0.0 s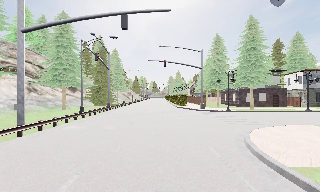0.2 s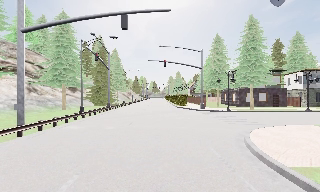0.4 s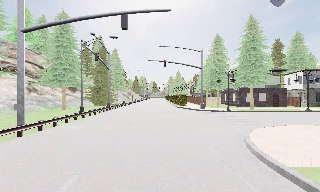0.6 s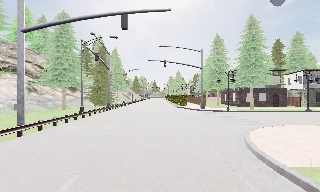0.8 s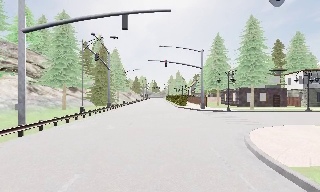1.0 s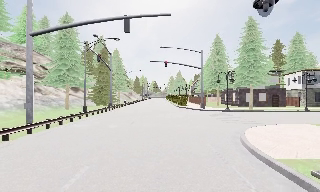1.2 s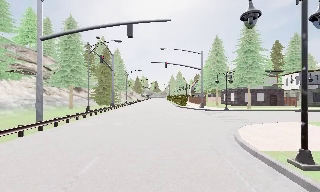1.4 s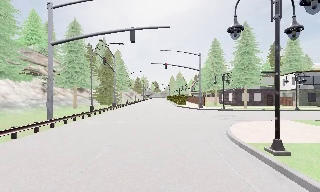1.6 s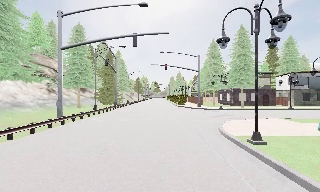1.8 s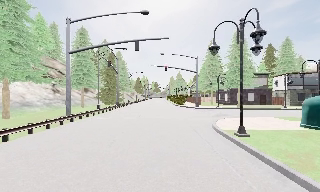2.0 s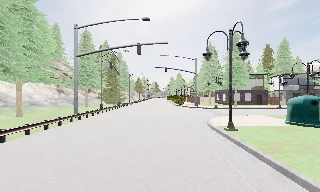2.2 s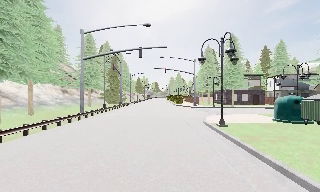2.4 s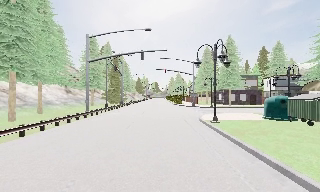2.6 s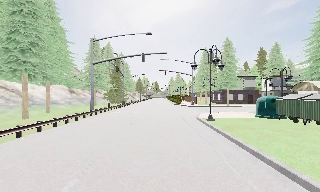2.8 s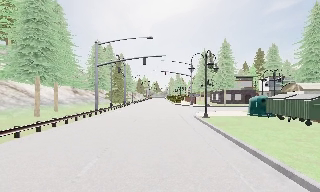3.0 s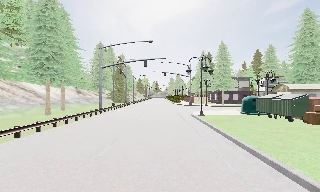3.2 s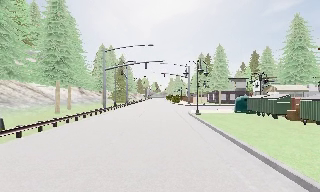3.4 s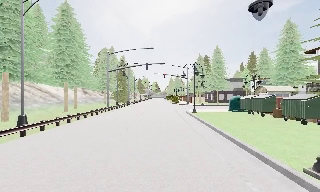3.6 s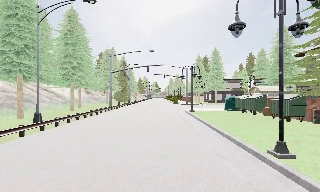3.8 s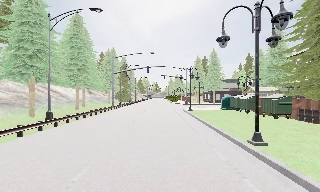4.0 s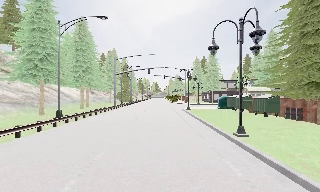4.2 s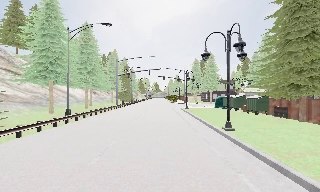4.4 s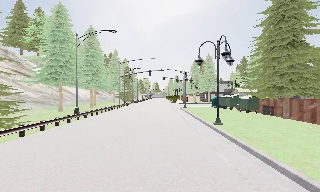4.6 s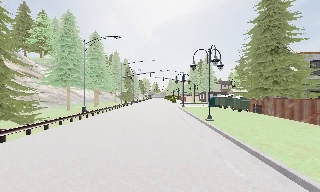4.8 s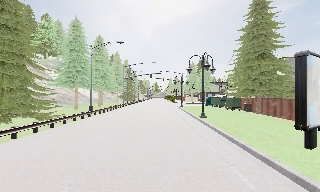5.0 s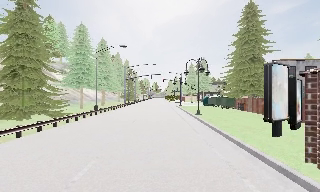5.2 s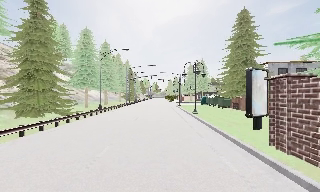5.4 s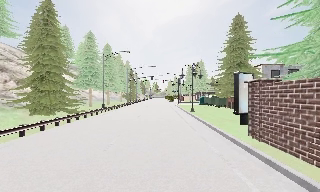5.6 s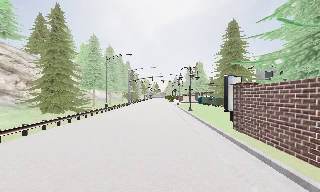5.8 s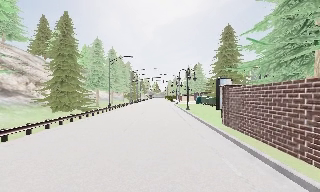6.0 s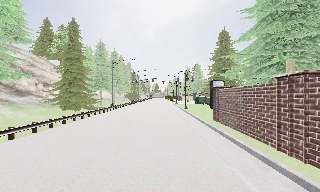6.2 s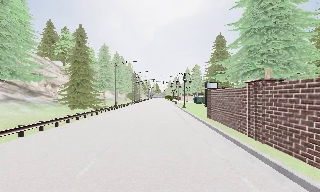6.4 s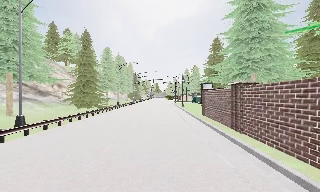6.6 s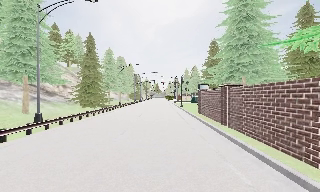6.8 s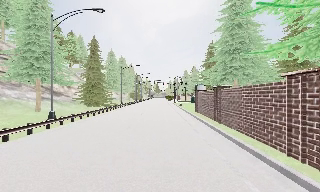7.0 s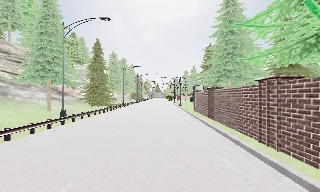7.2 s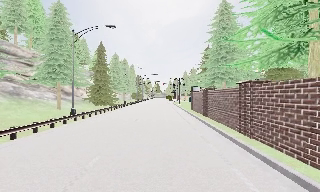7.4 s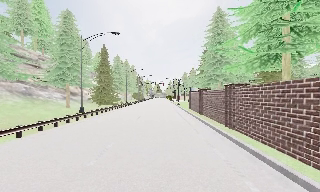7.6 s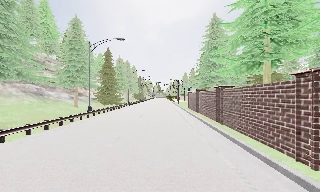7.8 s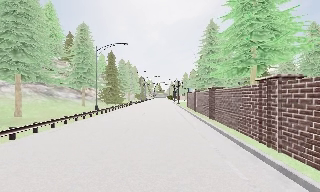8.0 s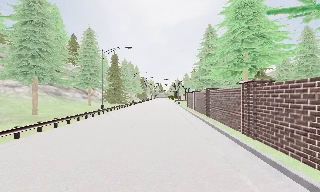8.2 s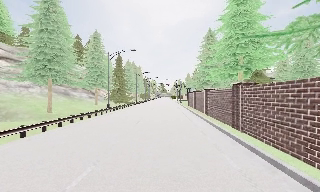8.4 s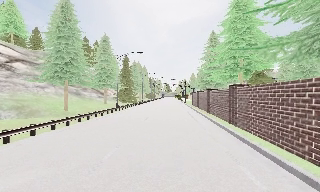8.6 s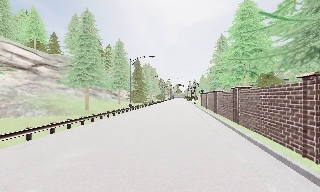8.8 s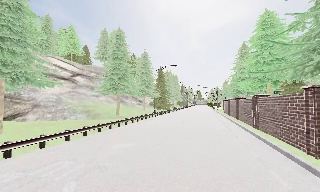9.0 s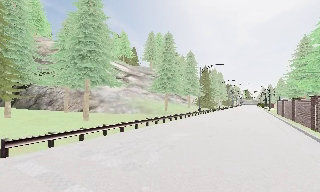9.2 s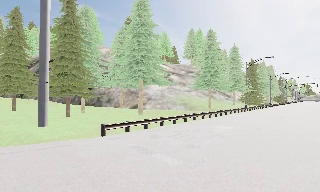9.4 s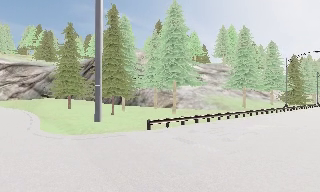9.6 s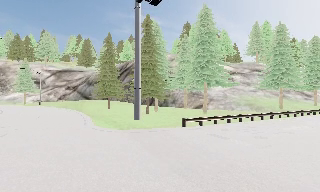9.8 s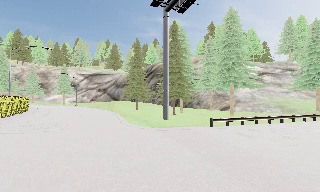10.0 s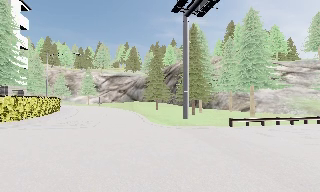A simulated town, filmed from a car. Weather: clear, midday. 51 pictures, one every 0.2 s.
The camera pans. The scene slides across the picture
to the right.
The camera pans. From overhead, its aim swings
counterclockwise.
0.0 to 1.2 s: The camera travels backward, about 1 m, so what stands in front gets smaller. It gains speed.
1.2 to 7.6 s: The camera travels backward, about 40 m, so what stands in front gets smaller.
7.6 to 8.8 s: The camera pans to its left, which is counterclockwise from overhead, by about 15 degrees. It travels backward, about 8 m, so what stands in front gets smaller.
8.8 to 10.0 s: The scene slides to the right, as the camera pans about 65 degrees to its left. It travels backward and to its left, about 7 m.
The film runs backward here.
